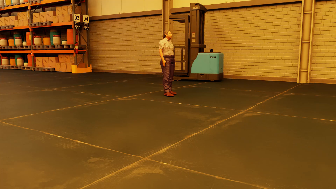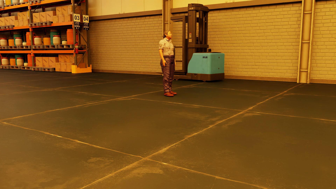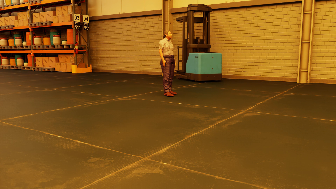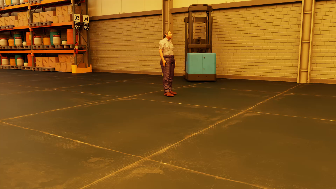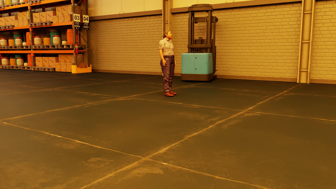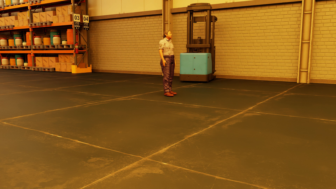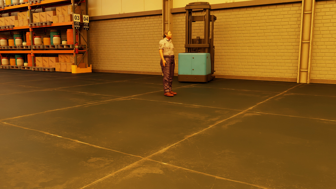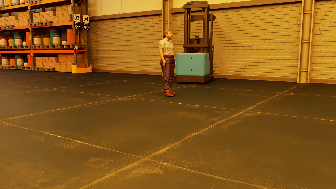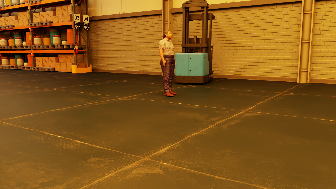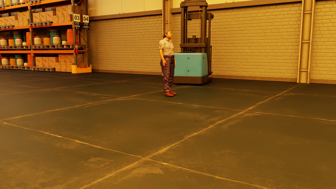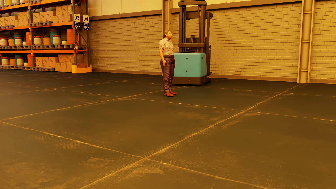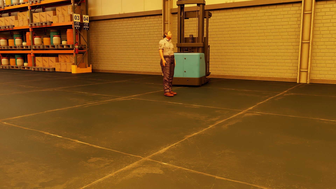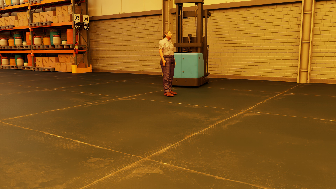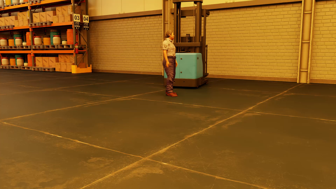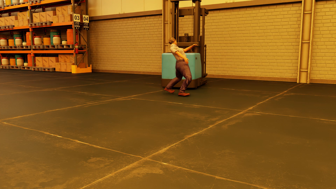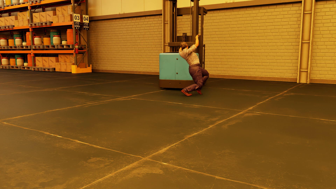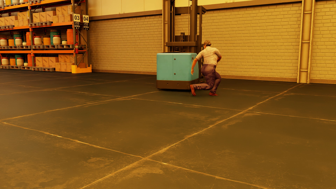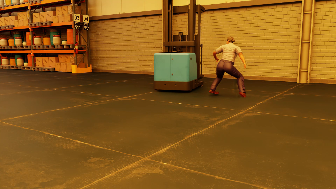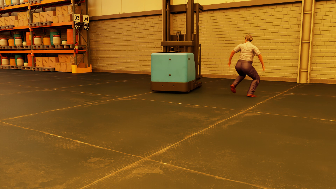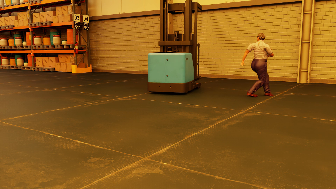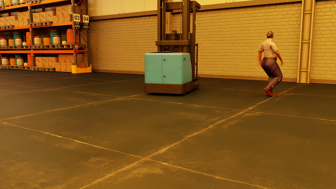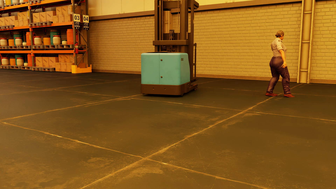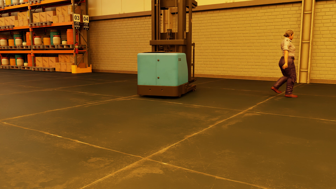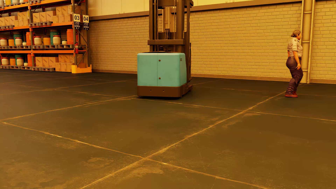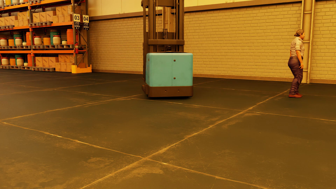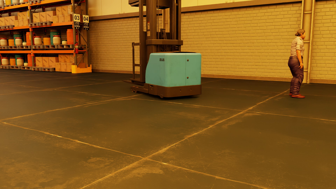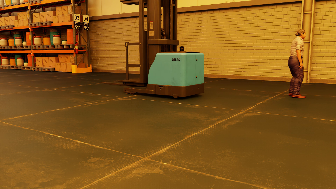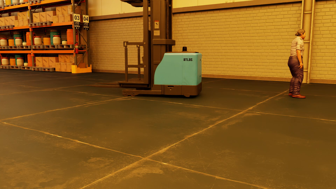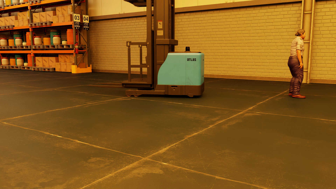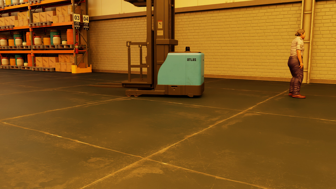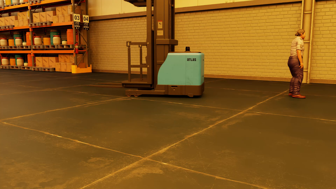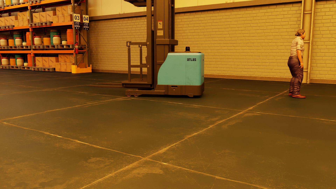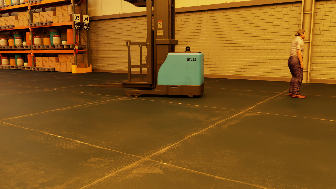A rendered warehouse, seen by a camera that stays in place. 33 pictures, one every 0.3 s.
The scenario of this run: Near miss between a forklift and a person.
